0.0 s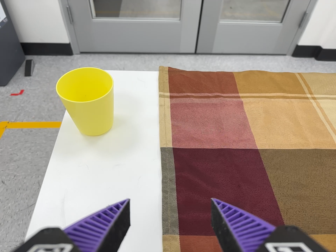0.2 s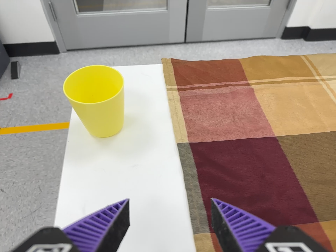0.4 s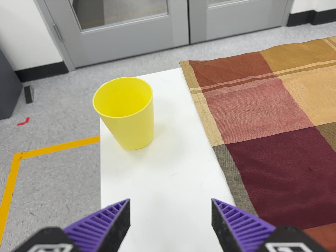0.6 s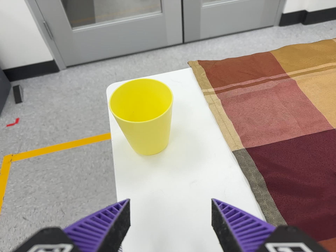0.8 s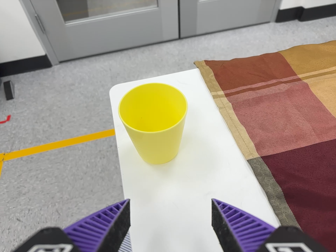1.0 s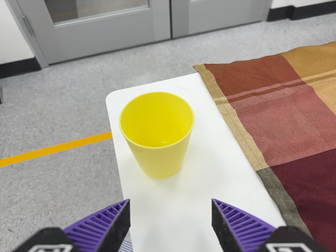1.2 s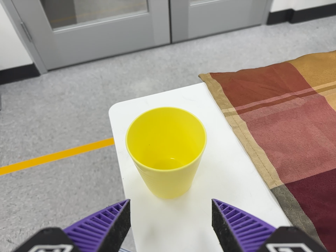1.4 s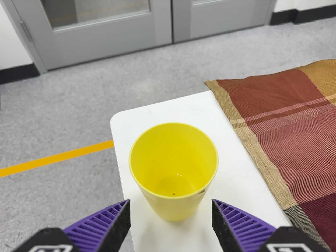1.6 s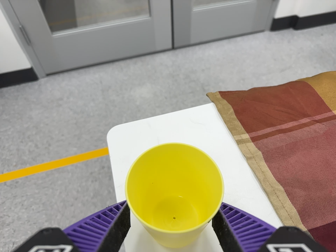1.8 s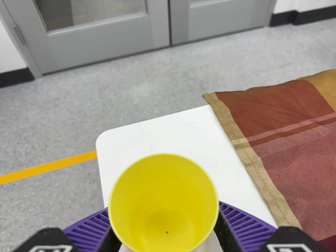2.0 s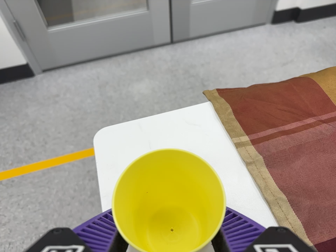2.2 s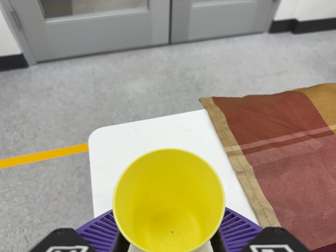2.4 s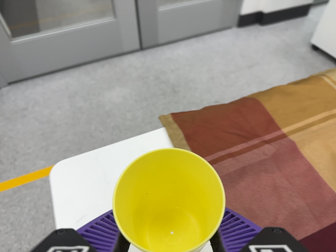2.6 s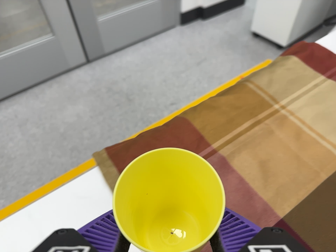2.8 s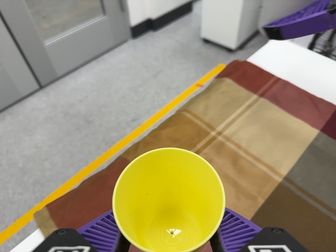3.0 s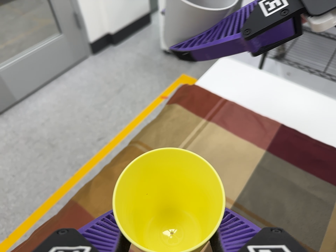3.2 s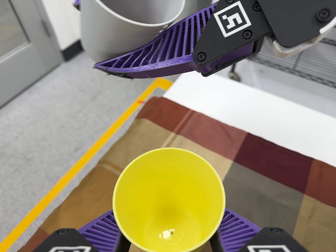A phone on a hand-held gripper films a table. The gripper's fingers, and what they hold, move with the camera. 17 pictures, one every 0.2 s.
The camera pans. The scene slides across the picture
to the left.
The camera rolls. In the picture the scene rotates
counterclockwise.
0.0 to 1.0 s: The camera travels to its left and forward, about 16 cm, so close, fixed things drift to the right. It rolls about its line of sight by about 15 degrees, and the scene rotates counterclockwise.
1.0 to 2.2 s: The camera travels forward and toward the top of its view, about 10 cm, so what stands in front looms larger.
2.2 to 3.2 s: The scene slides to the left, as the camera pans about 25 degrees to its right. It travels to its right and toward the top of its view, about 30 cm, so close, fixed things drift to the left. It rolls about its line of sight by about 35 degrees, and the scene rotates counterclockwise.
The film runs forward here.
